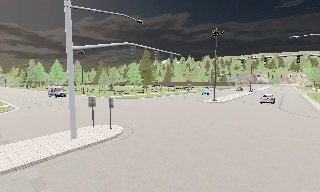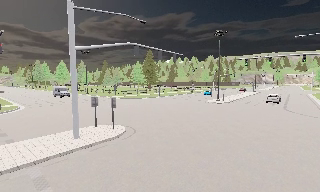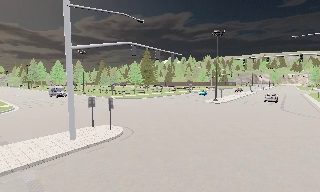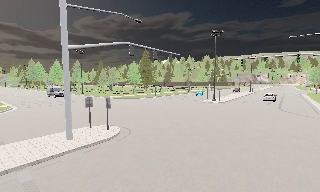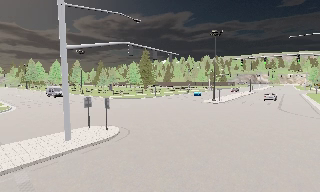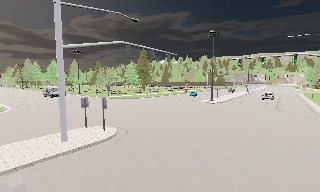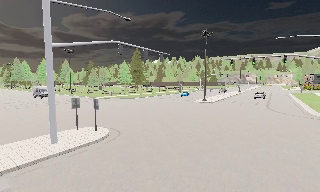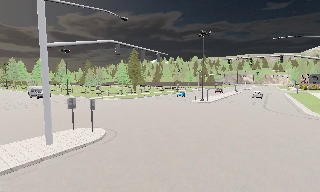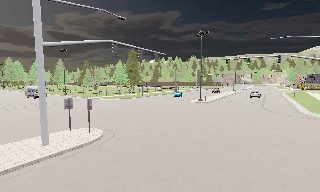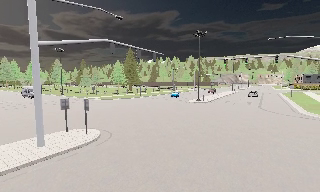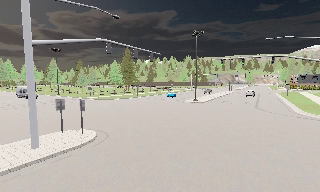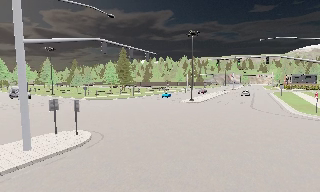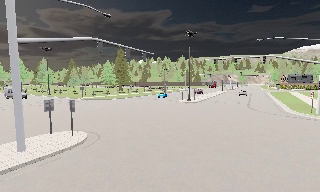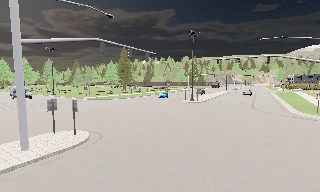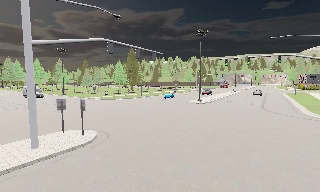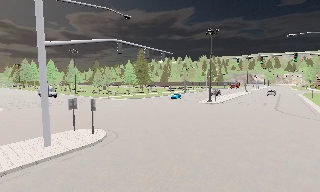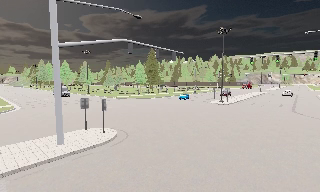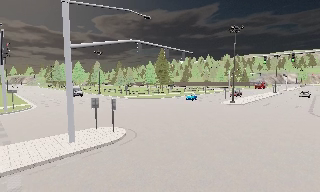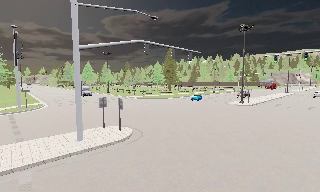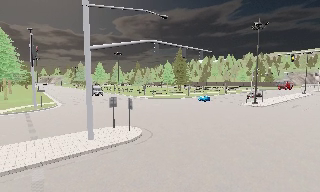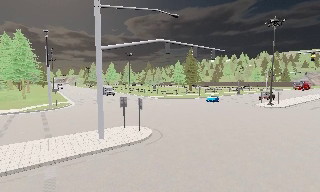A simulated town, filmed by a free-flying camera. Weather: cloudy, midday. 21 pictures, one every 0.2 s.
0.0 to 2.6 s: The camera travels forward and to its right, about 1 m, so what stands in front looms larger.
2.6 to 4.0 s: The scene slides to the right, as the camera pans about 25 degrees to its left. It travels forward, about 0.5 m, so what stands in front looms larger.
The film runs forward here.
